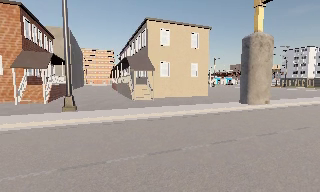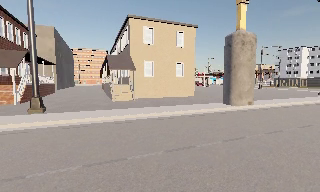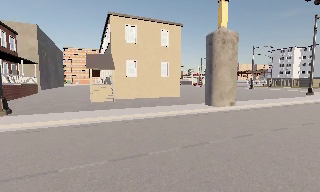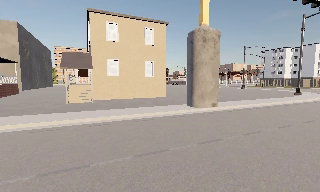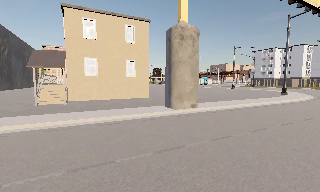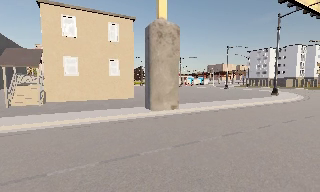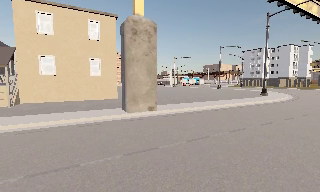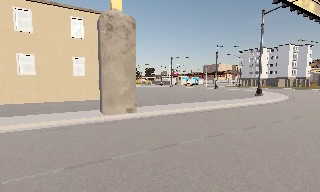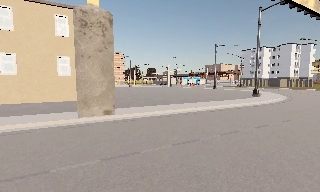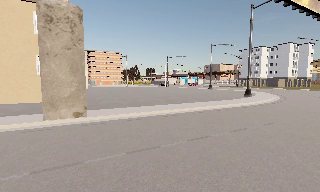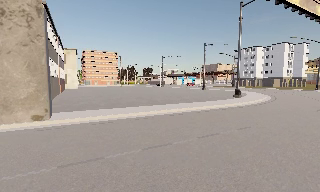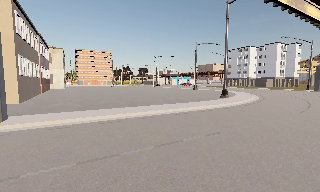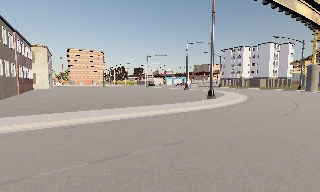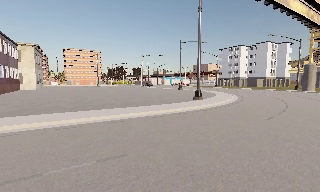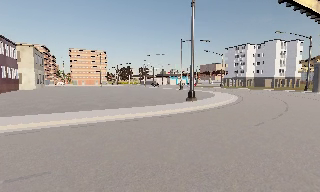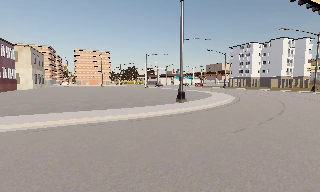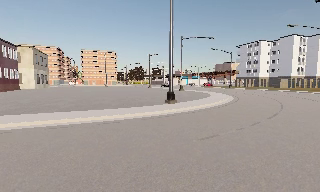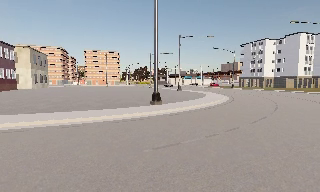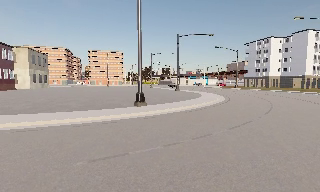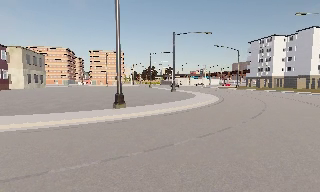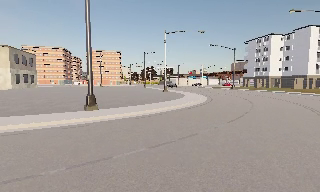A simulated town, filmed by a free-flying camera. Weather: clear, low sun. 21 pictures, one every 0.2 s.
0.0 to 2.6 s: The camera travels to its right and forward, about 19 m, so close, fixed things drift to the left.
2.6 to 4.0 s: The camera pans to its left, which is counterclockwise from overhead, by about 15 degrees. It travels to its right and forward, about 13 m, so close, fixed things drift to the left.
The film runs forward here.
